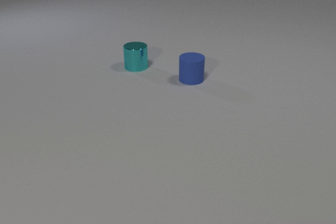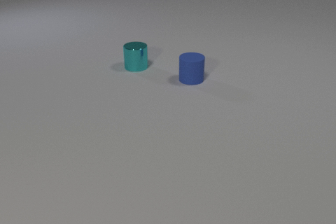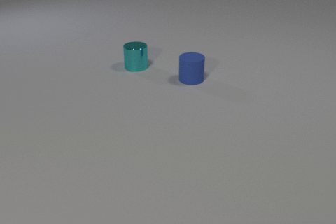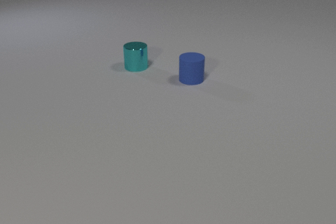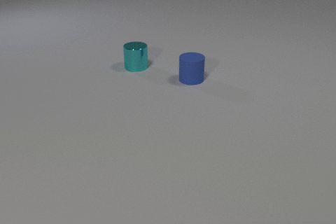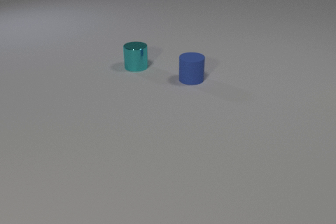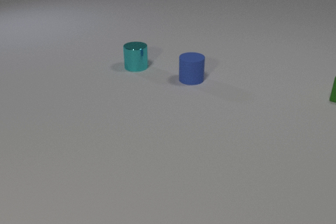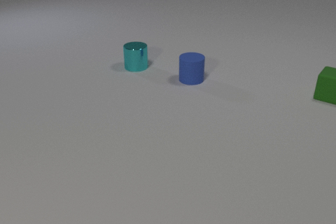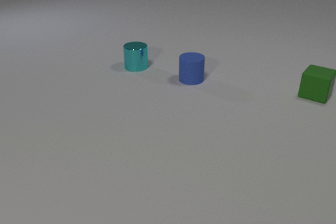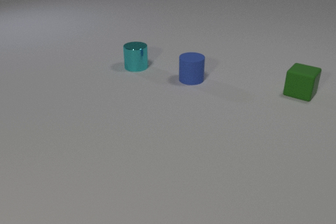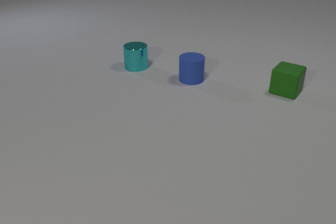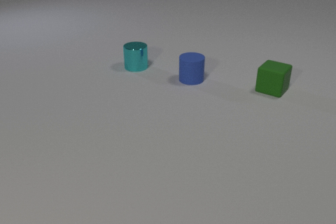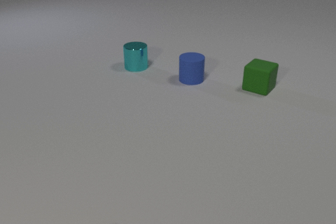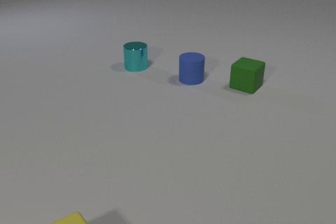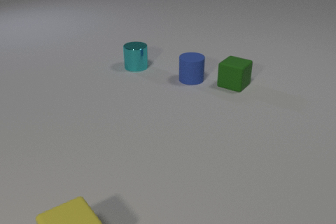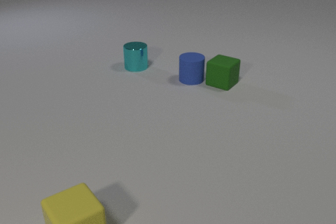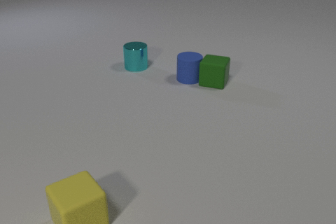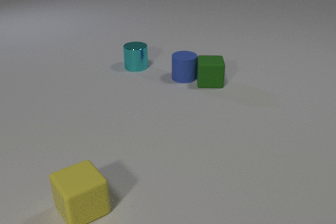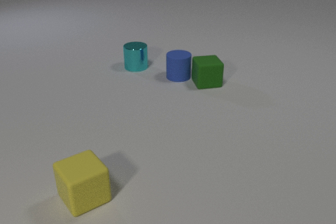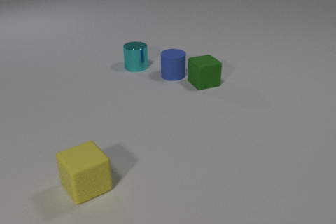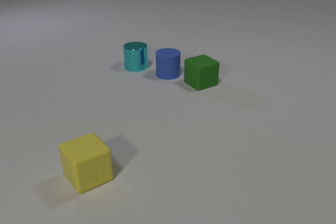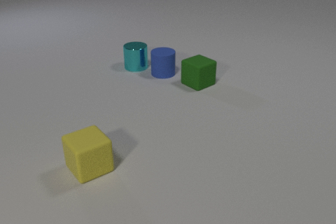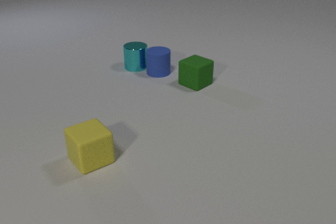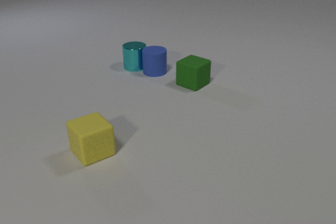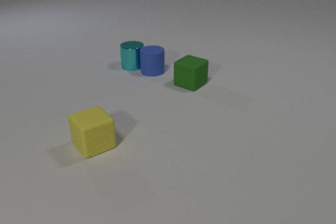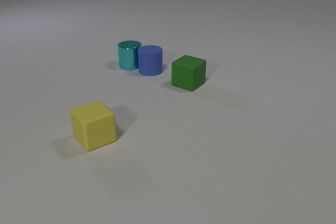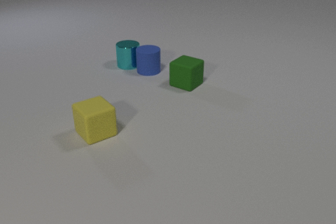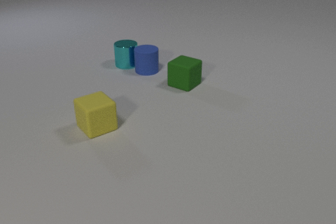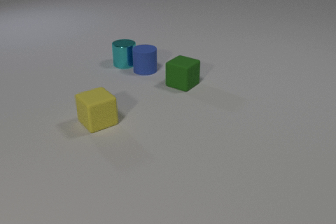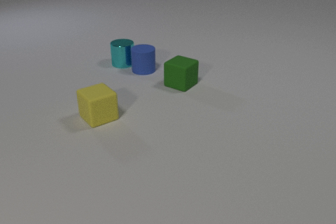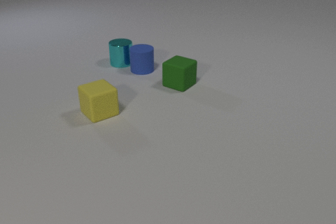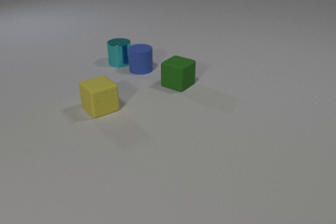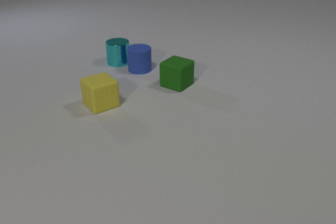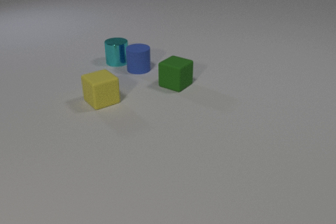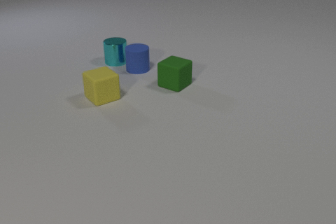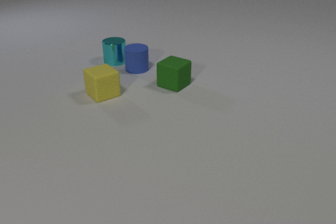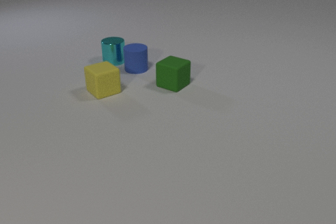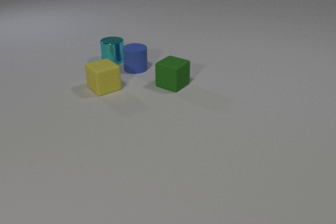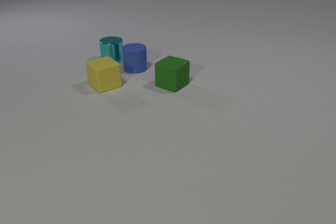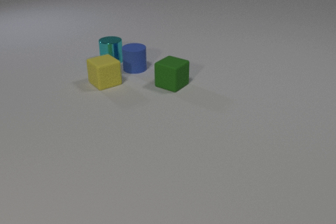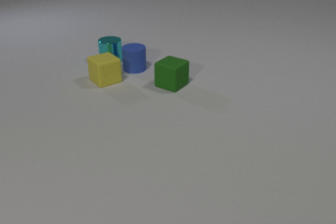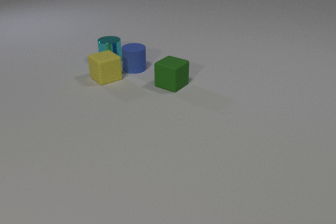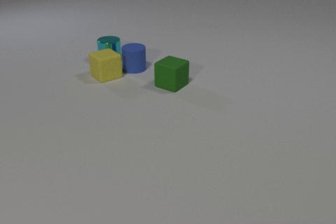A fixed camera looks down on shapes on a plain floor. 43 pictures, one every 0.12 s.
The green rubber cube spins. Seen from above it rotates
counterclockwise.
The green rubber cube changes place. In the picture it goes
to the left.
0.00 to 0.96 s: The green rubber cube comes in at the right edge, slides to the left.
0.96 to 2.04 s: The green rubber cube slides to the left, spins so that its near face slides to the right, counterclockwise seen from above. The blue rubber cylinder slides to the left. The yellow rubber cube comes in at the bottom edge, slides away from the camera. The green rubber cube and the blue rubber cylinder collide.
2.04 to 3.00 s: The green rubber cube slides to the left, spins counterclockwise seen from above by about 60 degrees, its near face sliding to the right. The blue rubber cylinder slides to the left and away from the camera. The cyan metal cylinder slides to the left. The yellow rubber cube slides away from the camera. The blue rubber cylinder and the cyan metal cylinder collide.
3.00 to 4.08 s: The green rubber cube slides to the left. The blue rubber cylinder slides to the left and away from the camera. The cyan metal cylinder slides to the left and away from the camera. The yellow rubber cube slides away from the camera.
4.08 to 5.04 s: The cyan metal cylinder slides to the left and away from the camera. The yellow rubber cube slides away from the camera.
How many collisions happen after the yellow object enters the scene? 2.
What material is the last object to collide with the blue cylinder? metal.
How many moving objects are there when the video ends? 2.
